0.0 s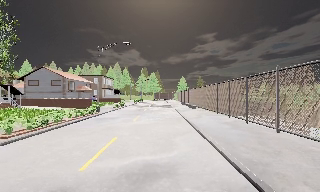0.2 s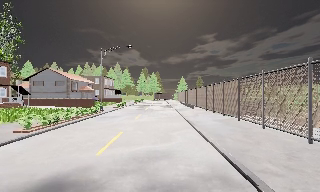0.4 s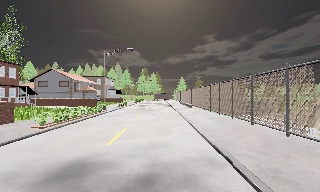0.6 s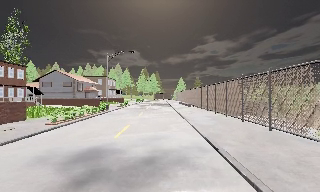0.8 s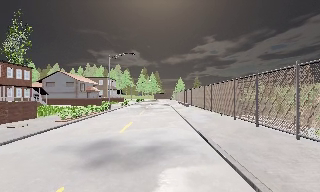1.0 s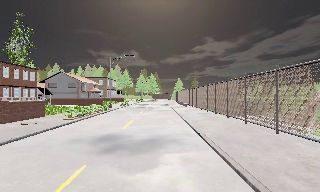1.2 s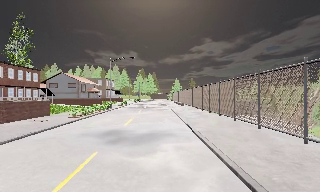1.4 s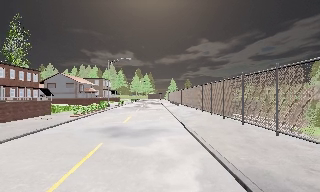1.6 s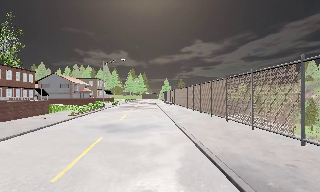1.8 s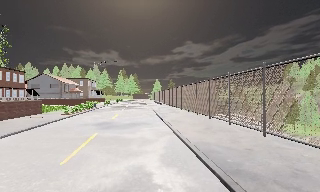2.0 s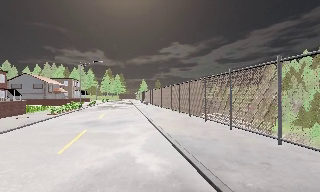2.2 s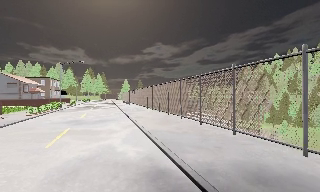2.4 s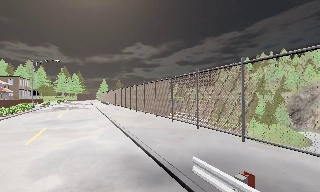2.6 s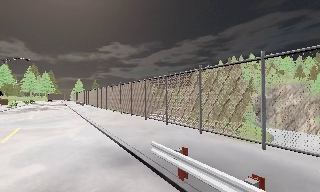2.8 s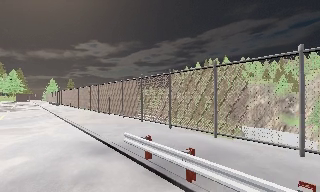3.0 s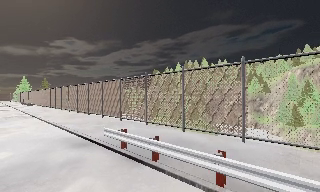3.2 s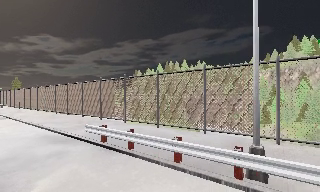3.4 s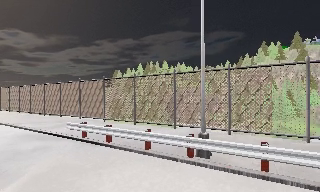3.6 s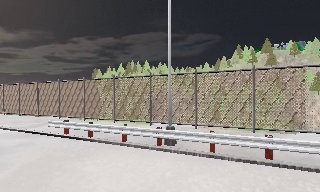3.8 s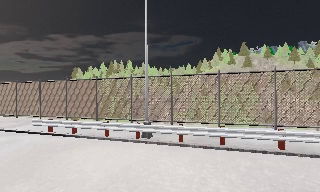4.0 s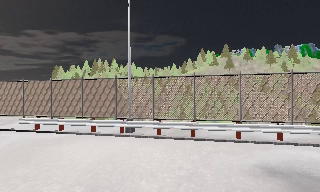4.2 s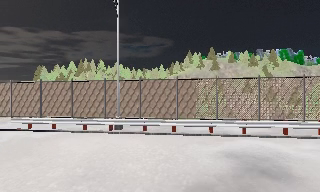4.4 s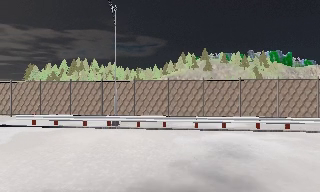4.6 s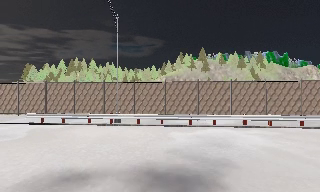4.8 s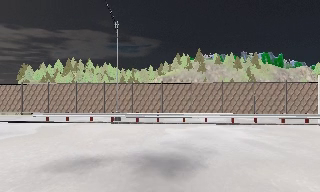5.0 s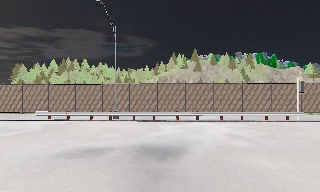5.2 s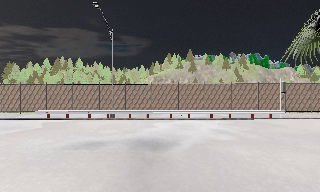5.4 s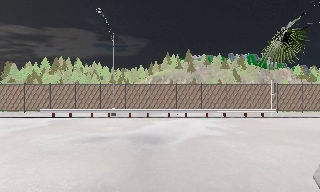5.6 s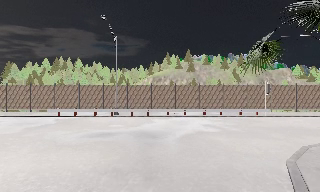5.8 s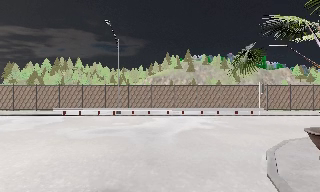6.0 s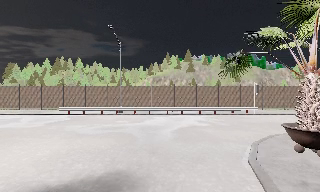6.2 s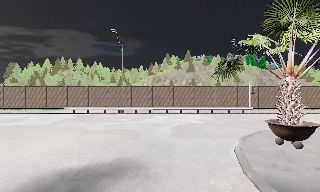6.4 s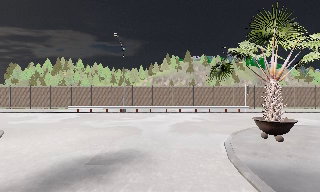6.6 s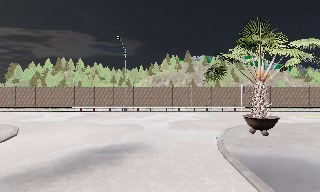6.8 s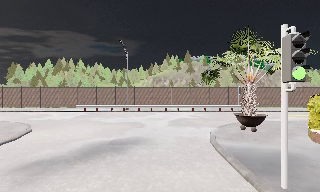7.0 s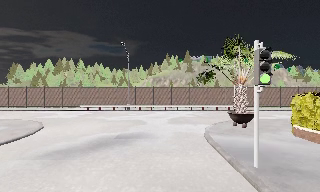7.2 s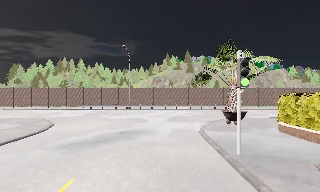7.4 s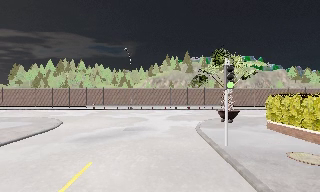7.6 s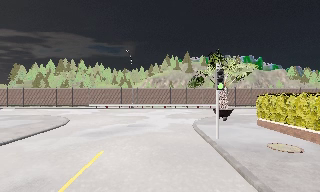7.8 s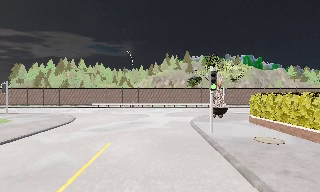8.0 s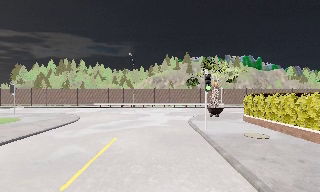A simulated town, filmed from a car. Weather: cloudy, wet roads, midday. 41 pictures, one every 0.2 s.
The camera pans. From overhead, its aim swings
clockwise.
The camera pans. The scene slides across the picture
to the left.
0.0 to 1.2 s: The camera travels backward, about 6 m, so what stands in front gets smaller.
1.2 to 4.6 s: The scene slides to the left, as the camera pans about 85 degrees to its right. It travels backward, about 19 m.
4.6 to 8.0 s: The camera travels backward, about 15 m, so what stands in front gets smaller.
The film runs backward here.
